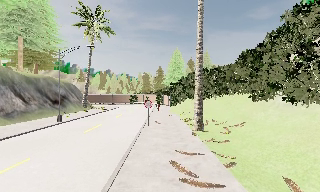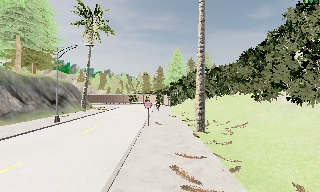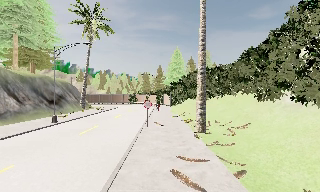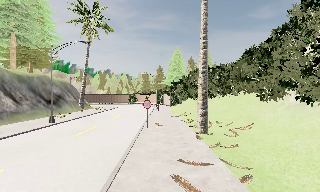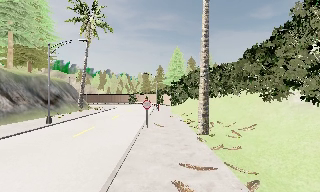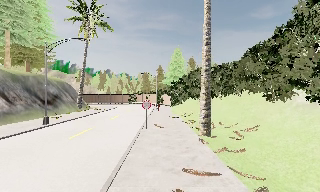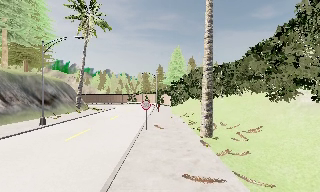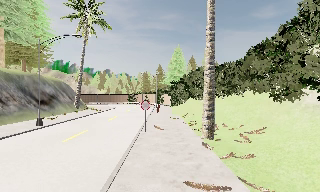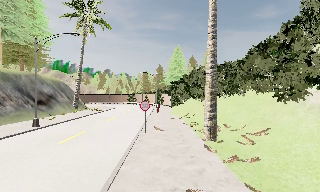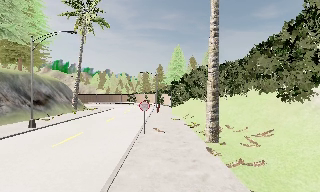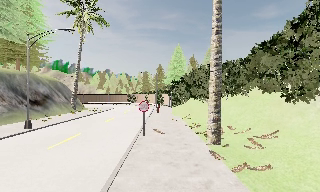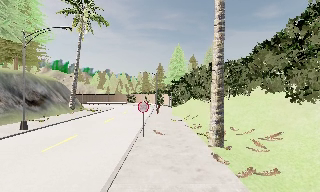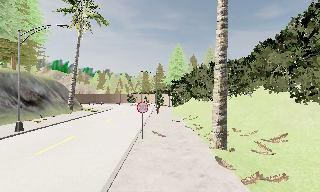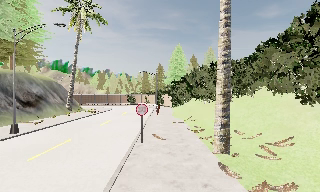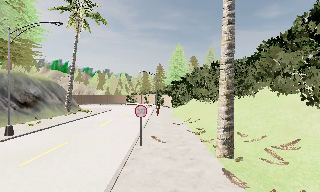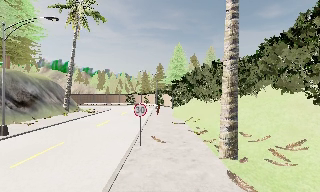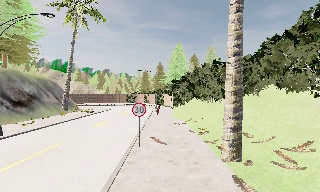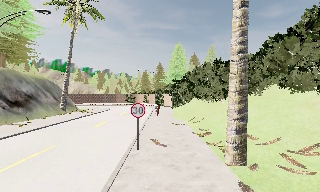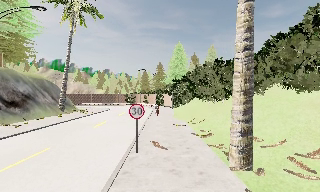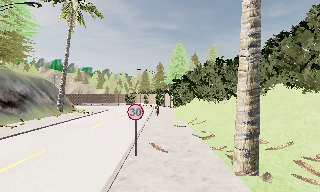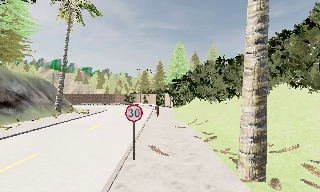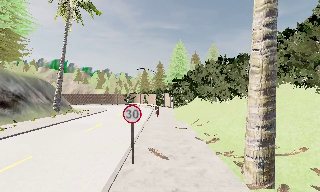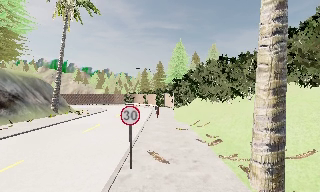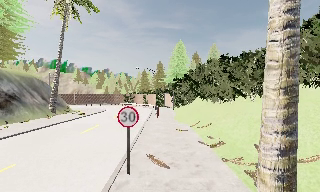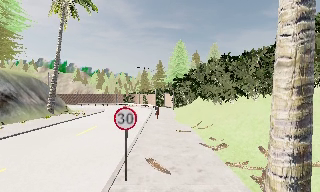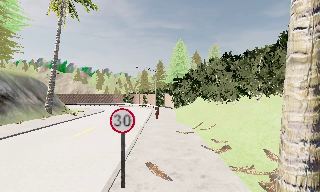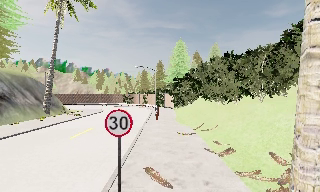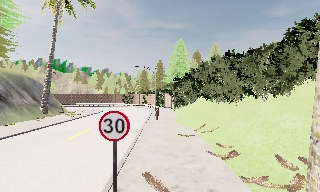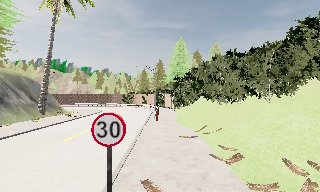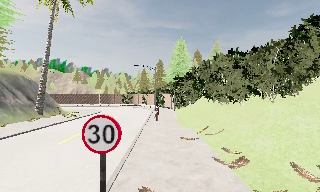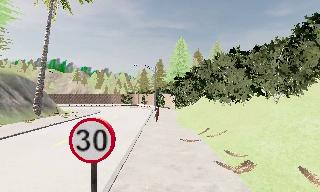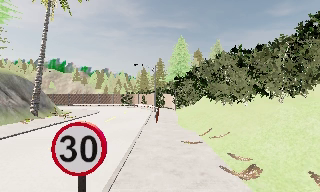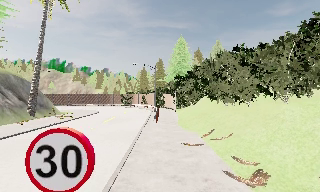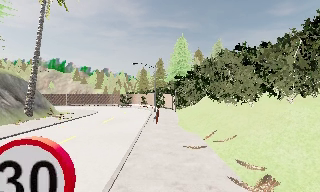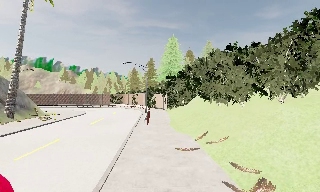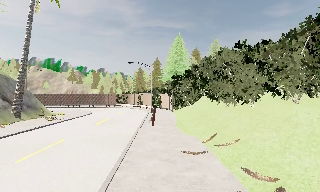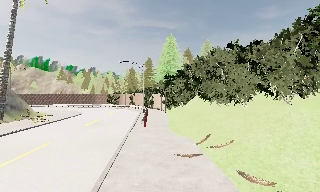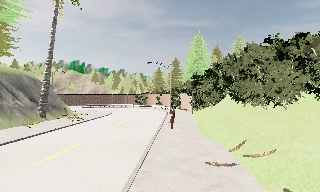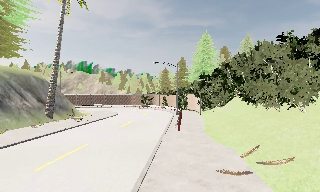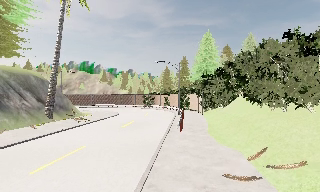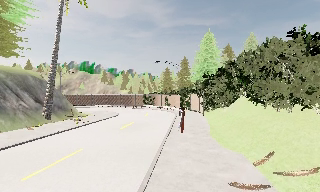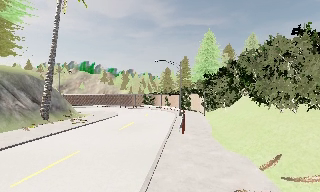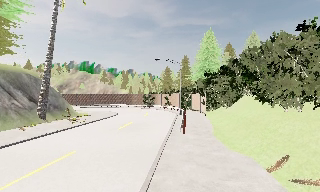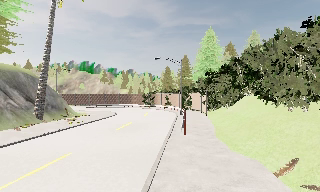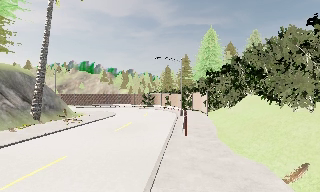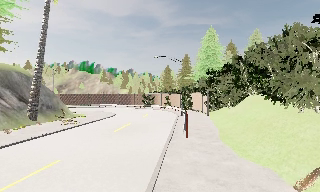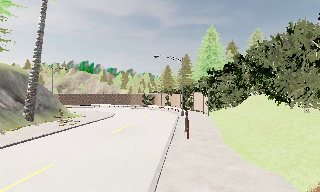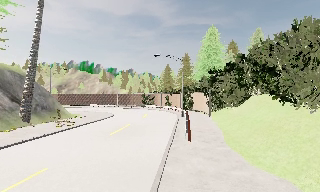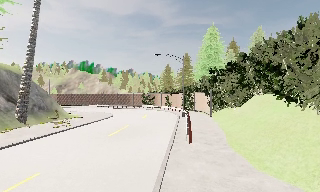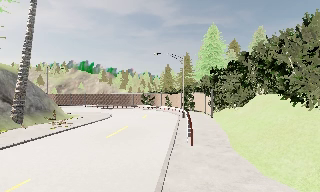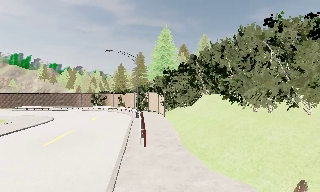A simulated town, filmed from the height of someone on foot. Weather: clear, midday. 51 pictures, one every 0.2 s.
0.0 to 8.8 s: The camera travels forward, about 17 m, so what stands in front looms larger.
8.8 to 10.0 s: The camera pans to its right, which is clockwise from overhead, by about 15 degrees. It travels forward, about 2.5 m, so what stands in front looms larger.
The film runs forward here.
